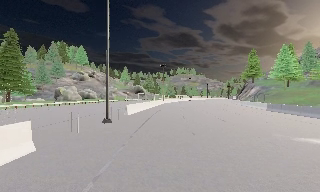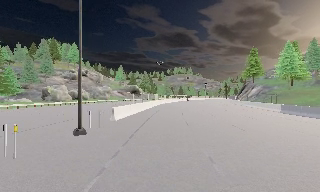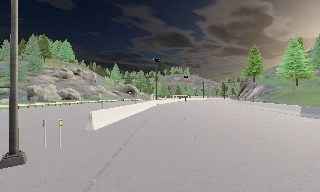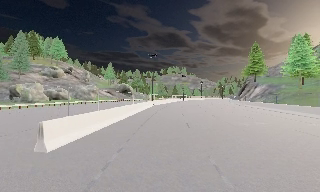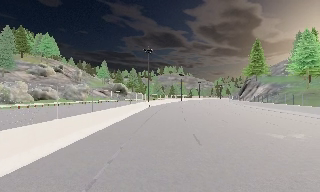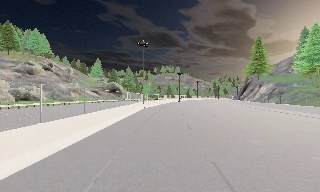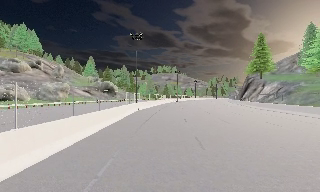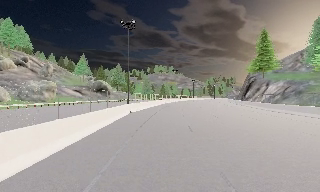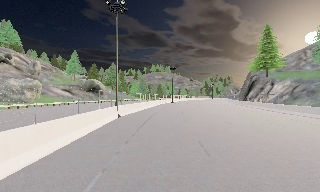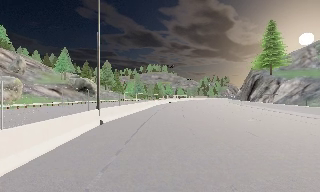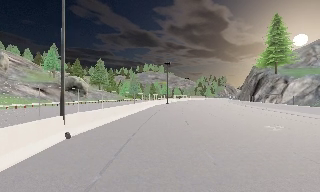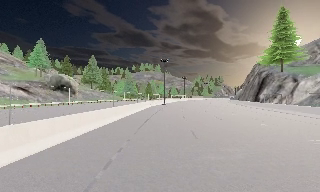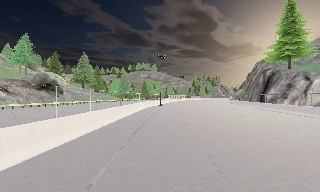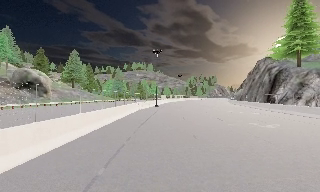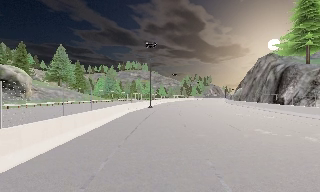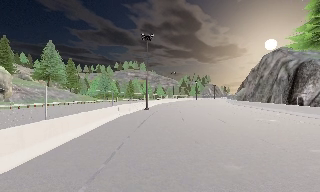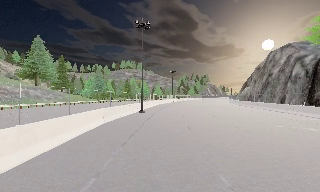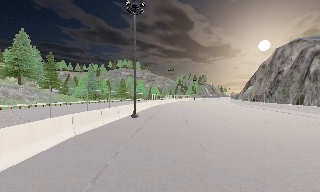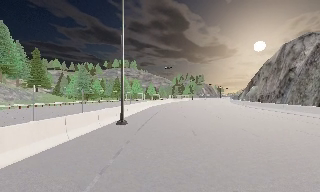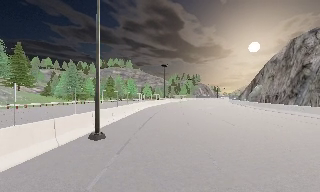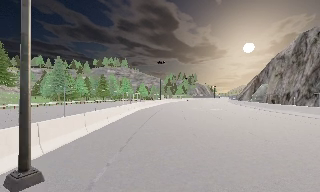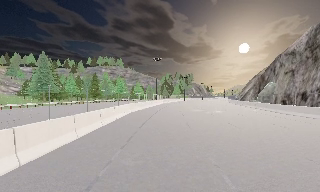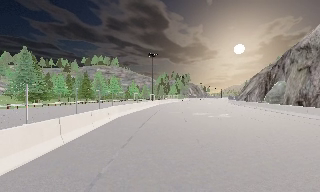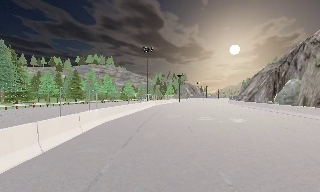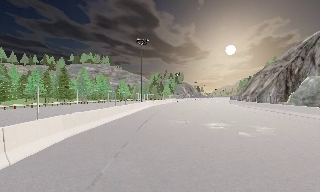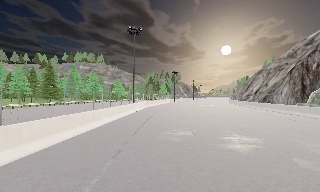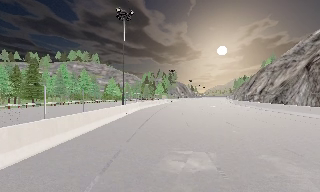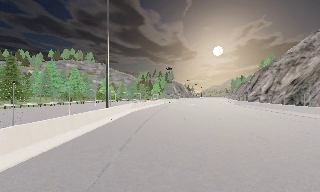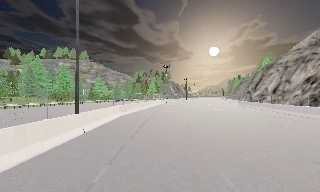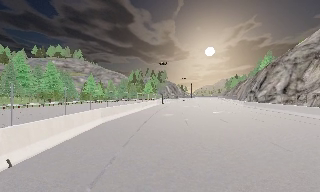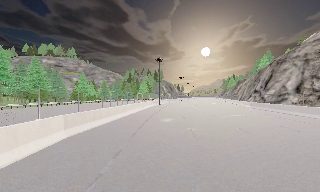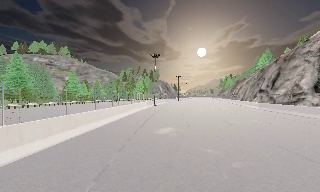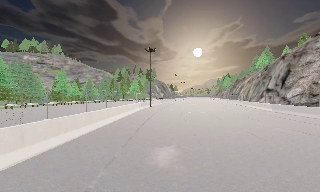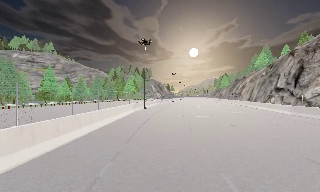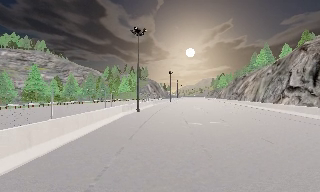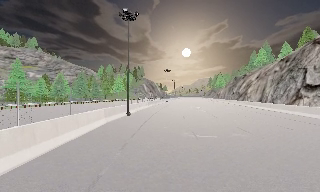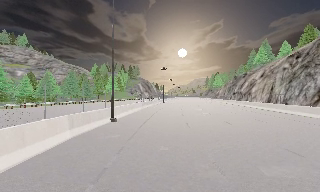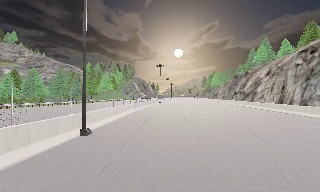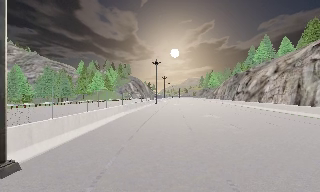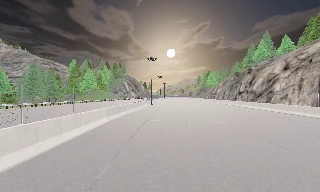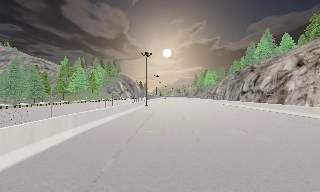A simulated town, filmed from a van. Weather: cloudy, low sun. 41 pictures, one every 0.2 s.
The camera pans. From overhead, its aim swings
clockwise.
The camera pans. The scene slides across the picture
to the left.
0.0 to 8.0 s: The scene slides to the left, as the camera pans about 50 degrees to its right. It travels forward, about 170 m.
The film runs forward here.
